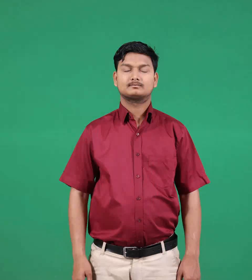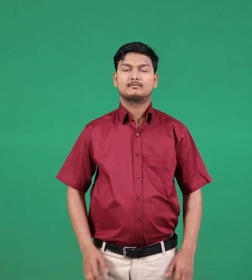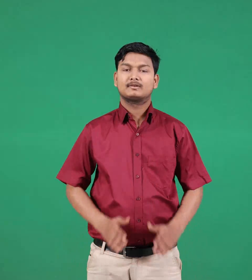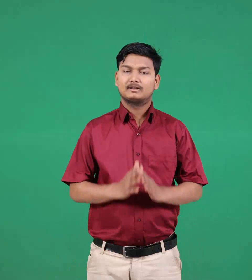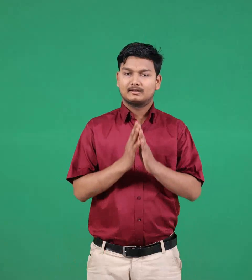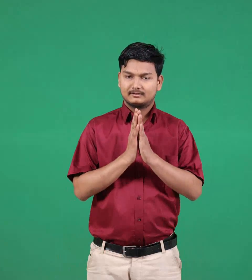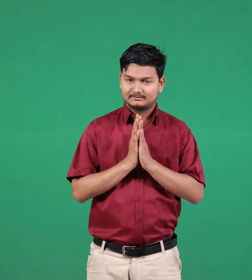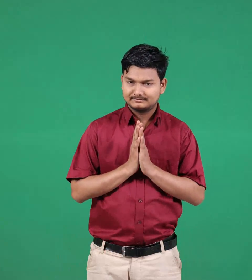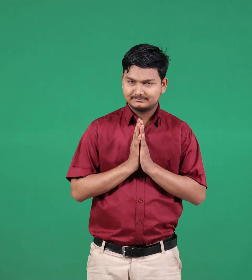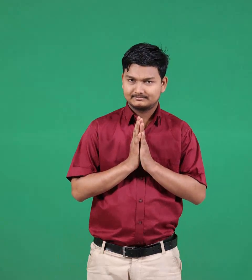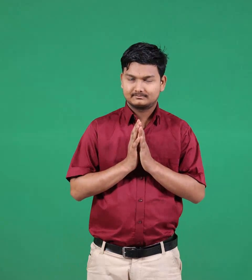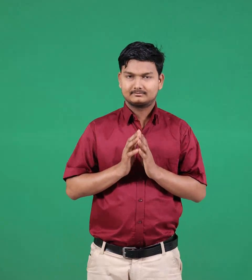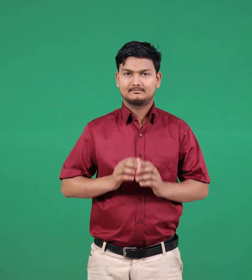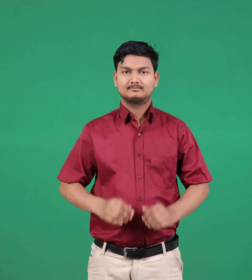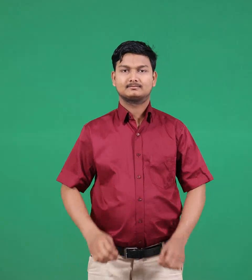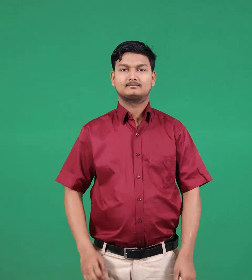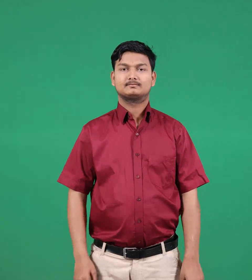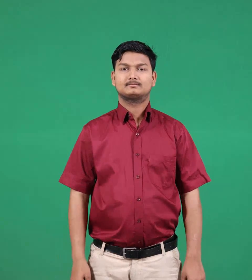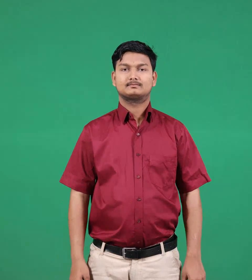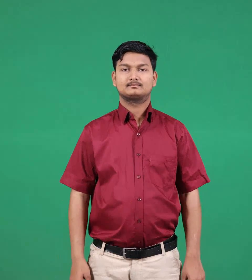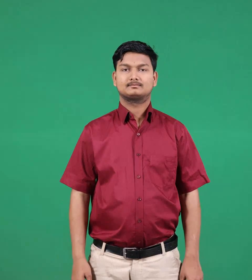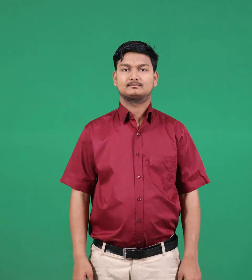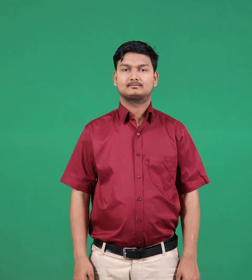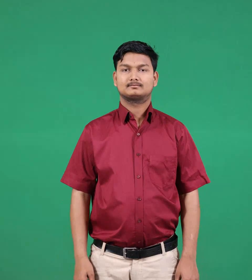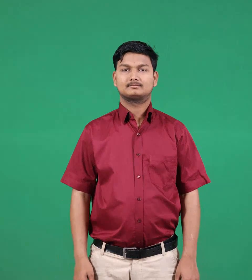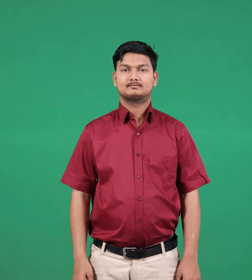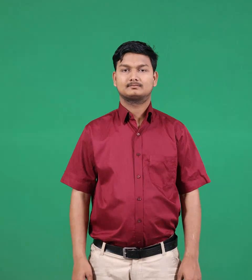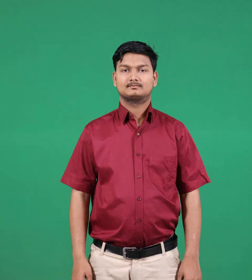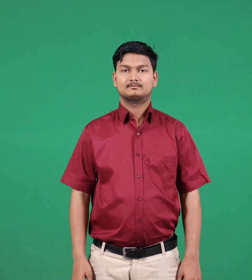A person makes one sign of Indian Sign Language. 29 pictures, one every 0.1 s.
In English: greeting
